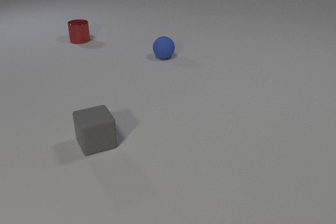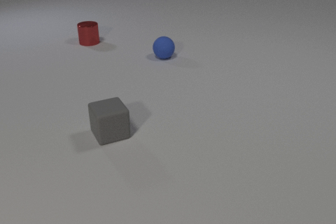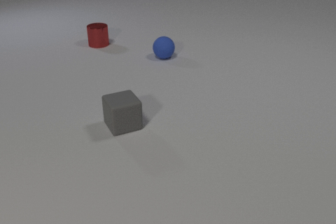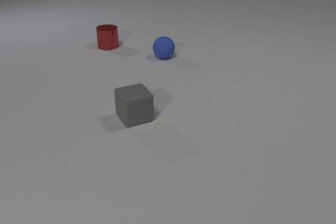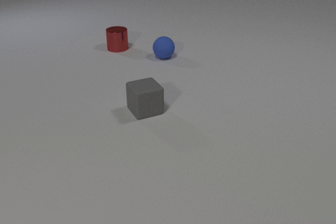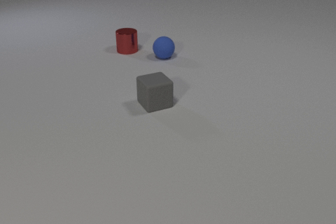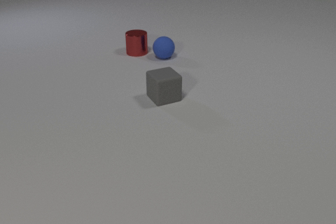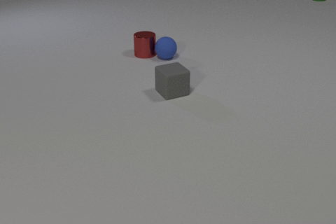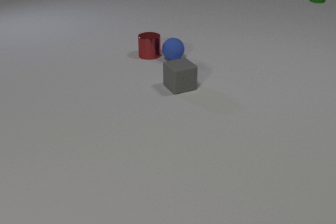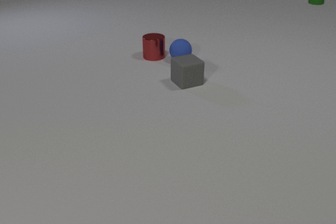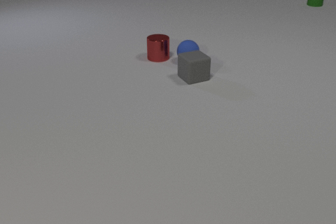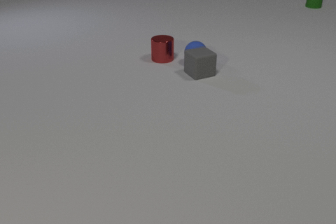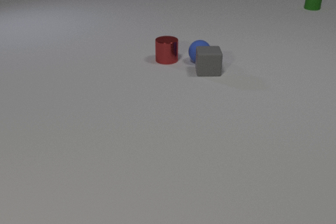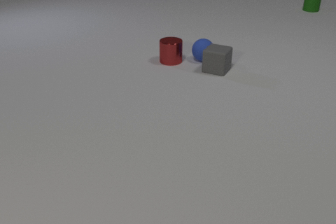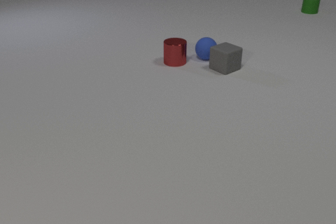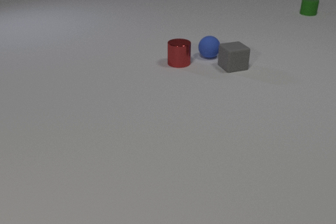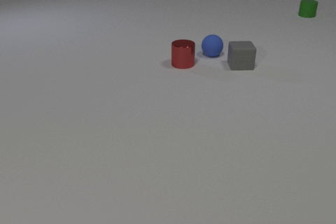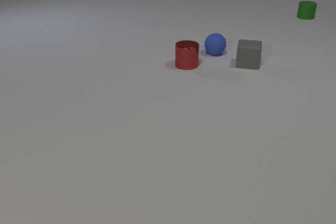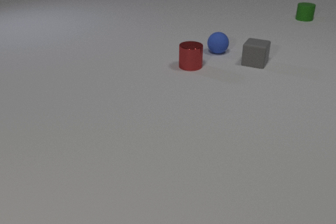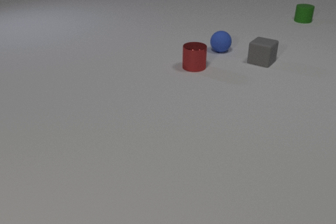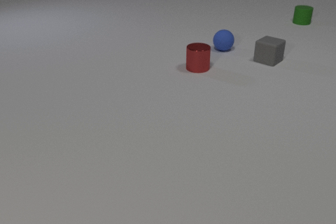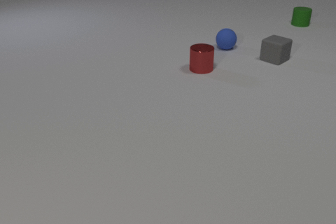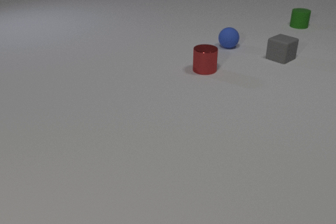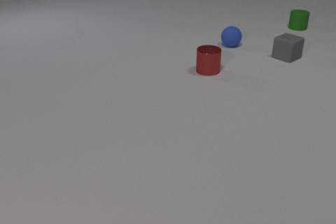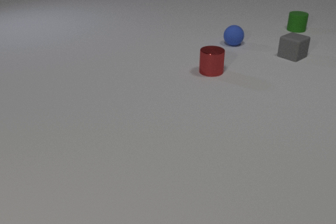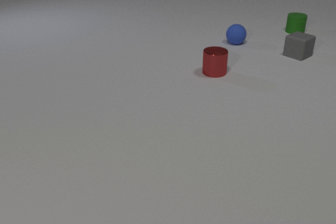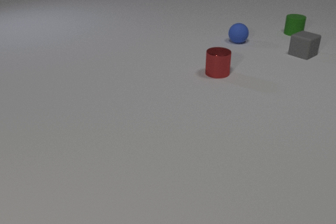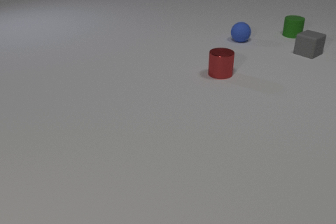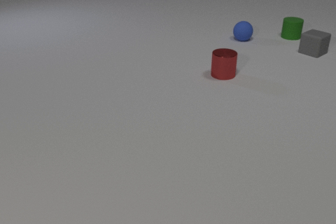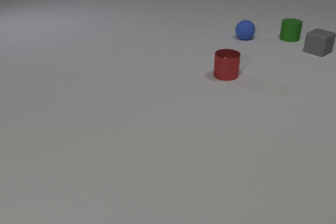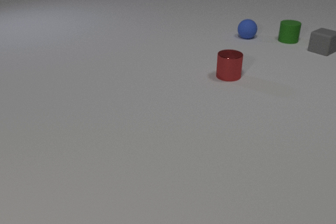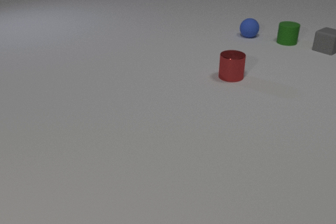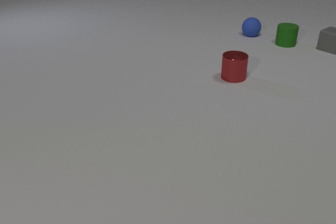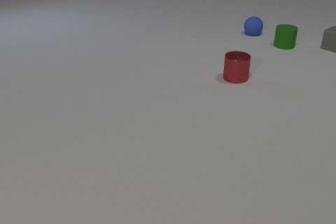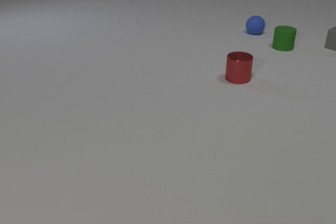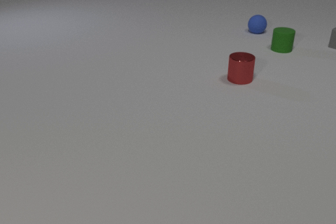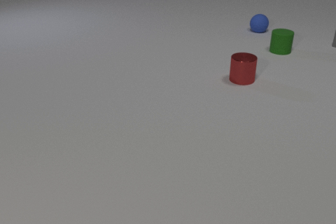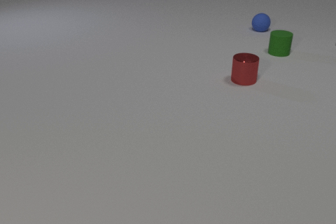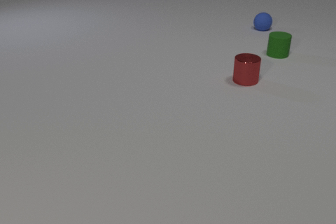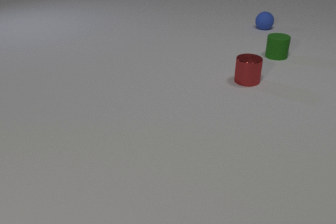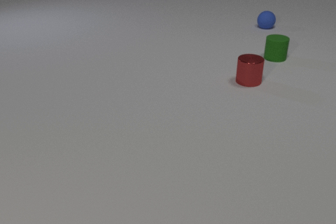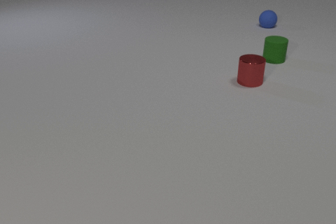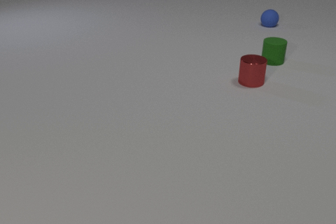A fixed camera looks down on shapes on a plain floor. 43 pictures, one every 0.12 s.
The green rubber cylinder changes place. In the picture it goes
toward the camera.
The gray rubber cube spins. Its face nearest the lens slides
to the left.
0.00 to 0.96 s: The red metal cylinder slides to the right and toward the camera. The blue rubber sphere rolls to the right. The green rubber cylinder comes in at the top edge, slides toward the camera. The gray rubber cube slides away from the camera and to the right. The red metal cylinder and the blue rubber sphere collide.
0.96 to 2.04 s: The red metal cylinder slides to the right and toward the camera. The blue rubber sphere rolls to the right and away from the camera. The green rubber cylinder slides toward the camera. The gray rubber cube slides to the right and away from the camera, spins so that its near face slides to the left, clockwise seen from above. The blue rubber sphere and the gray rubber cube collide.
2.04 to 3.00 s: The red metal cylinder slides to the right and toward the camera. The blue rubber sphere rolls away from the camera and to the right. The green rubber cylinder slides toward the camera. The gray rubber cube slides to the right and away from the camera, spins clockwise seen from above by about 30 degrees, its near face sliding to the left.
3.00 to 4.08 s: The red metal cylinder slides to the right and toward the camera. The blue rubber sphere rolls away from the camera and to the right. The green rubber cylinder slides toward the camera. The gray rubber cube slides to the right and away from the camera.
4.08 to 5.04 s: The red metal cylinder slides to the right and toward the camera. The blue rubber sphere rolls away from the camera and to the right. The green rubber cylinder slides toward the camera. The gray rubber cube slides away from the camera and to the right, leaves at the right edge.
What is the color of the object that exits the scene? gray.
How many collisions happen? 2.
What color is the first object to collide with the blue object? red.
